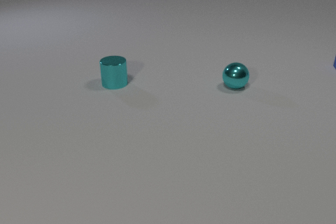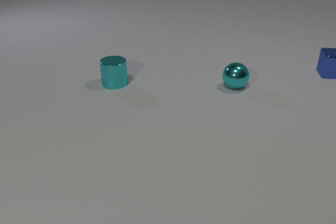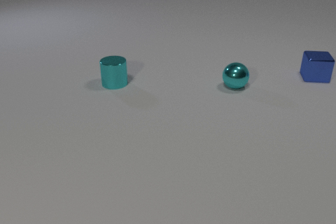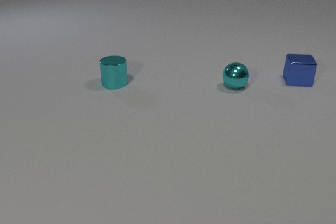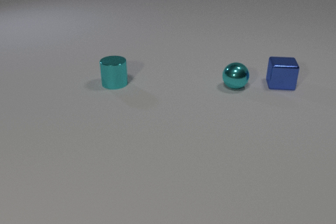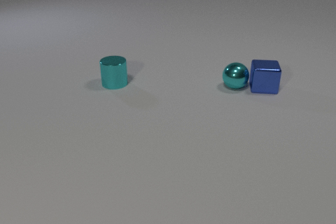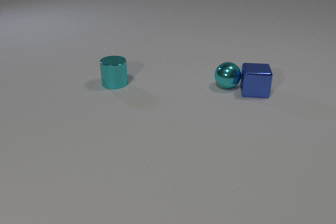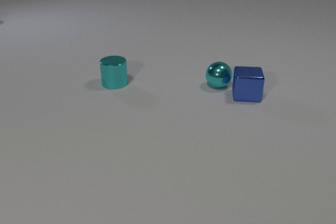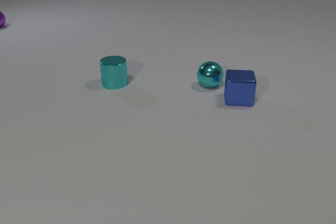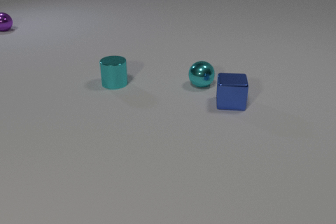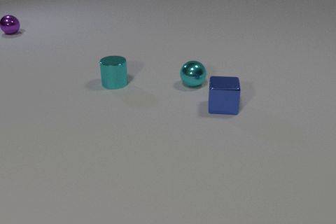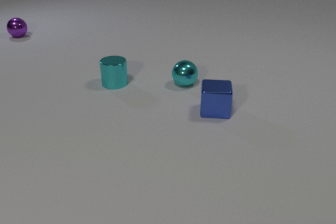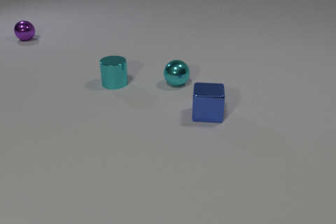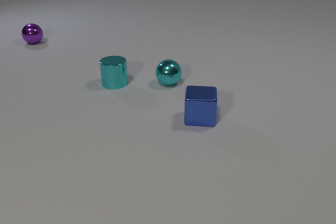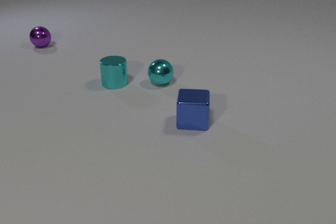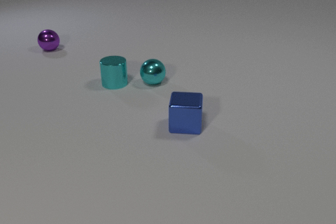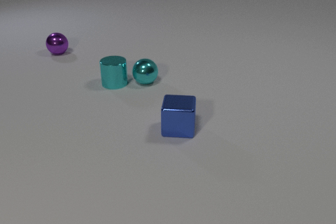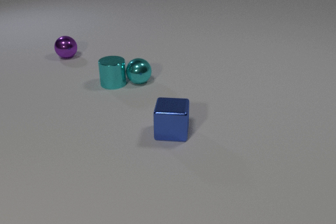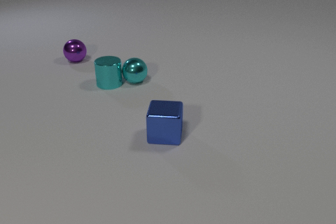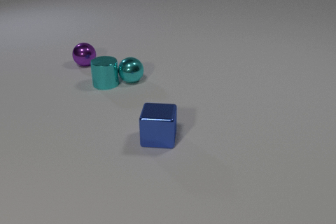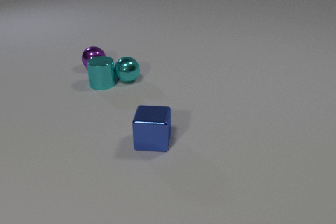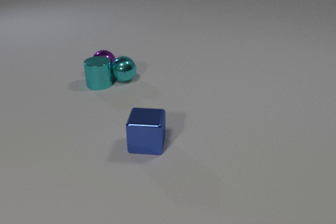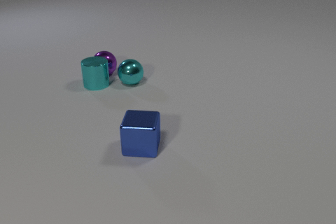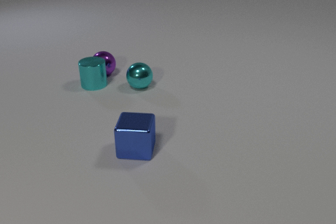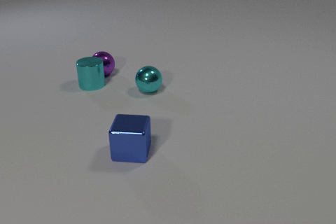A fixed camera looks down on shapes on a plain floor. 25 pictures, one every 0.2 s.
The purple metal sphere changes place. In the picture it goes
toward the camera.
0.0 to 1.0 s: The blue metal cube slides to the left and toward the camera.
1.0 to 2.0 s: The blue metal cube slides toward the camera and to the left. The cyan metal sphere rolls to the left. The purple metal sphere comes in at the left edge, rolls toward the camera and to the right. The blue metal cube and the cyan metal sphere collide.
2.0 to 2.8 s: The blue metal cube slides toward the camera and to the left. The cyan metal sphere rolls to the left. The purple metal sphere rolls toward the camera and to the right.
2.8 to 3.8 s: The blue metal cube slides to the left and toward the camera. The cyan metal sphere rolls to the left. The cyan metal cylinder slides to the left. The purple metal sphere rolls toward the camera and to the right. The cyan metal sphere and the cyan metal cylinder collide.
3.8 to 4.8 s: The blue metal cube slides to the left and toward the camera. The cyan metal sphere rolls toward the camera and to the right. The cyan metal cylinder slides to the left. The purple metal sphere rolls toward the camera and to the right. The cyan metal sphere and the purple metal sphere collide. The cyan metal cylinder and the purple metal sphere collide.
What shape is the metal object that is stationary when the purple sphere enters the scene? cylinder.
How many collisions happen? 4.
How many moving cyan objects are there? 2.
